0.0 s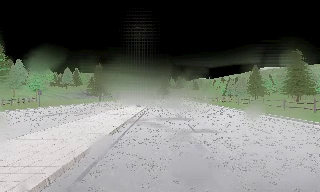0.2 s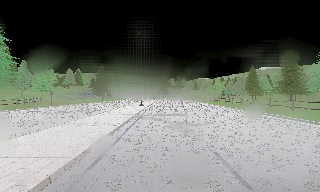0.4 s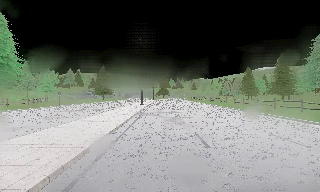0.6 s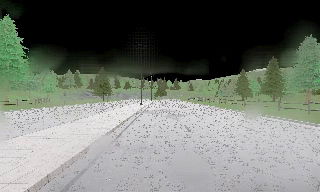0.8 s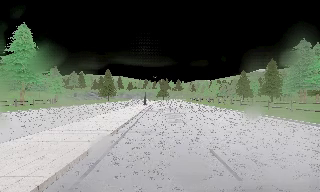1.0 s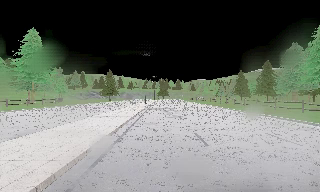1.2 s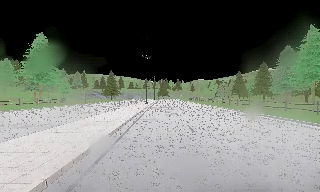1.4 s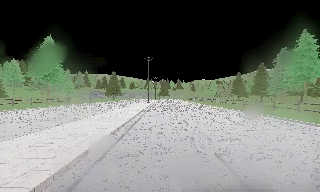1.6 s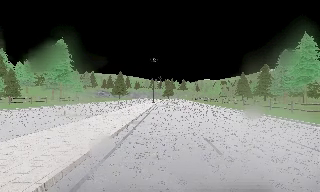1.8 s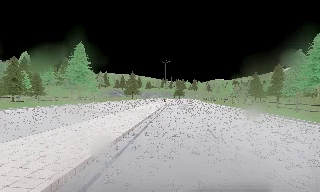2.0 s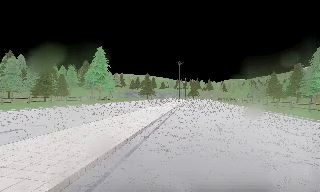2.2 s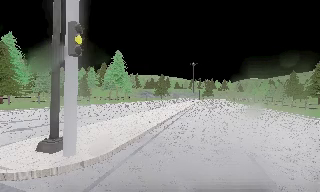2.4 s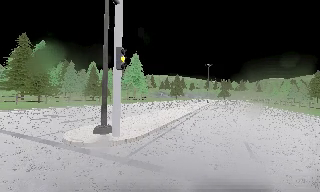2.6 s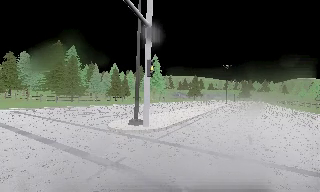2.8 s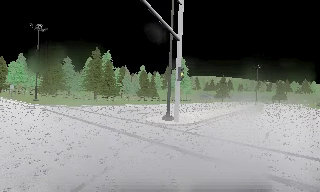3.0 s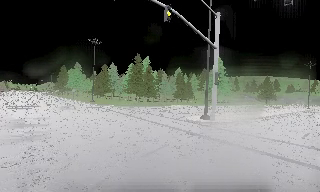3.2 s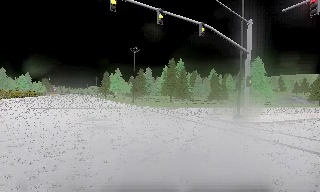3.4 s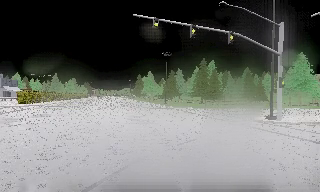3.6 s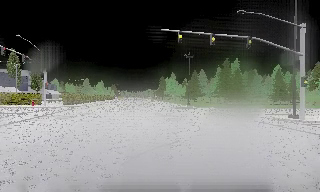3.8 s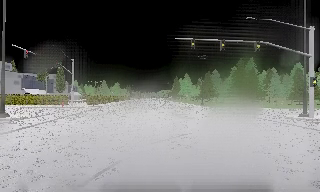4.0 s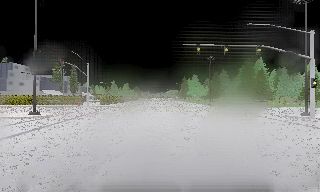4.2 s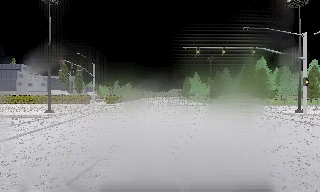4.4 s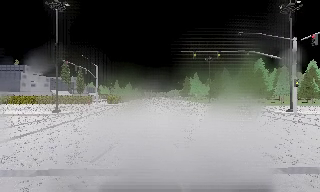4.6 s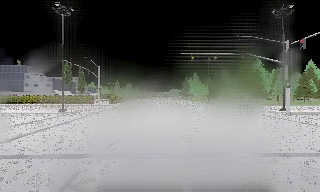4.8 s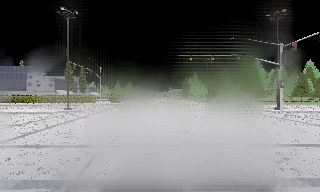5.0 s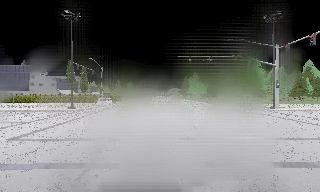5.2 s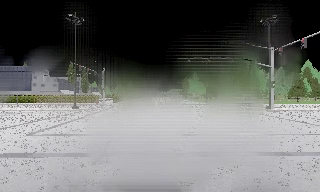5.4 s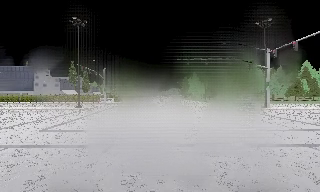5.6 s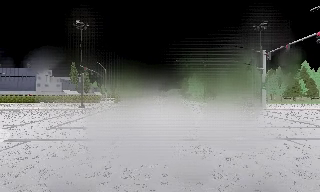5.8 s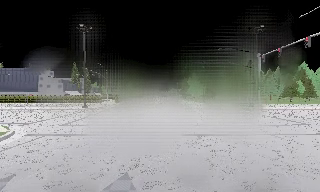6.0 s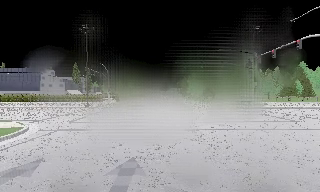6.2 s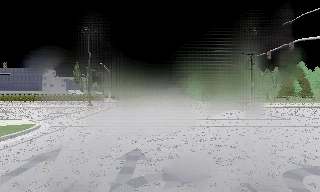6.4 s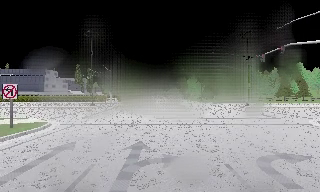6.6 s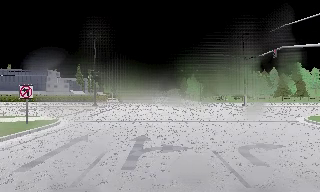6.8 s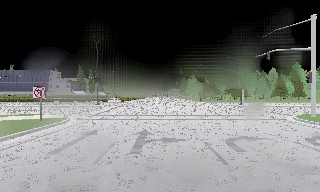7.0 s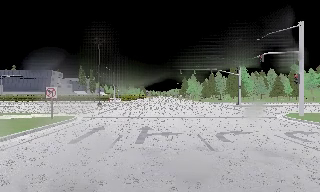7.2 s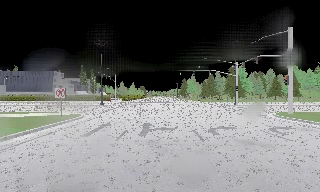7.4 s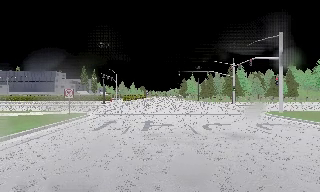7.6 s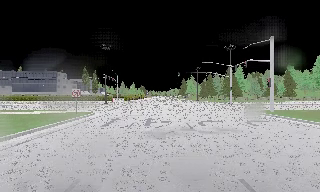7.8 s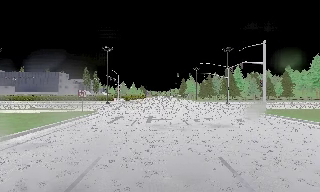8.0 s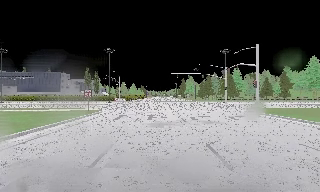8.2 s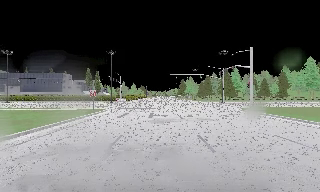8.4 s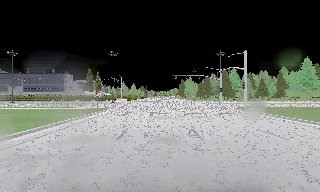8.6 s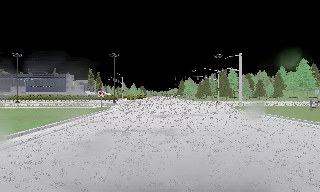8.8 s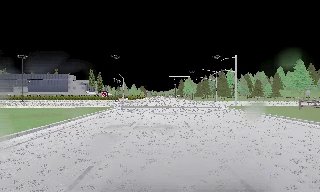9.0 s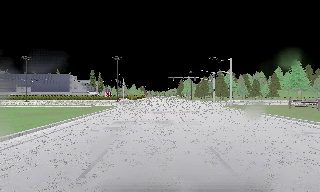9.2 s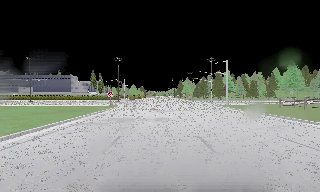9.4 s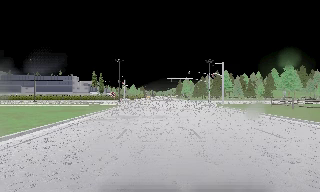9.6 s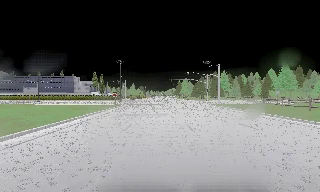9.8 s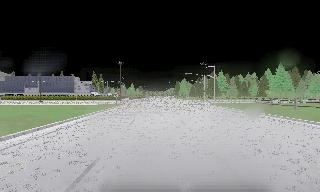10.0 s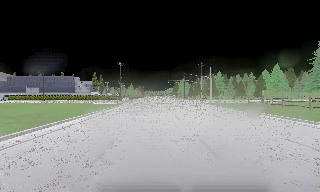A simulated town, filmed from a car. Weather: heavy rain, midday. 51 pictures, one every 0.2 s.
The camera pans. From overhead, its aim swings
counterclockwise.
The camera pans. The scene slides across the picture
to the right.
0.0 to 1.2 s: The camera travels backward, about 15 m, so what stands in front gets smaller.
1.2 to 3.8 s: The scene slides to the right, as the camera pans about 85 degrees to its left. It travels backward, about 25 m.
3.8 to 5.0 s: The camera travels backward, about 7 m, so what stands in front gets smaller. It loses speed.
5.0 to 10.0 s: The camera travels backward, about 30 m, so what stands in front gets smaller. It gains speed.
The film runs backward here.
